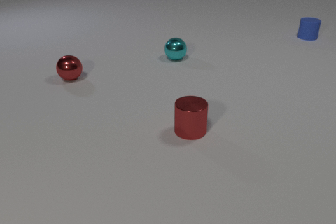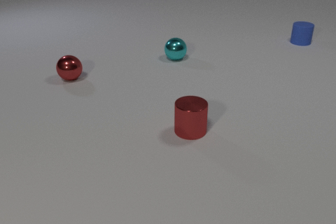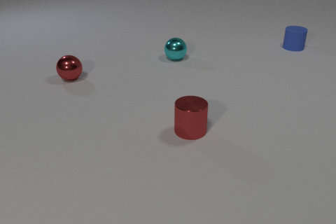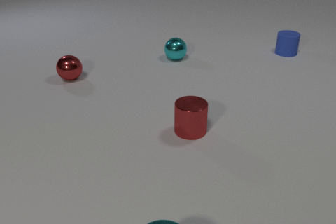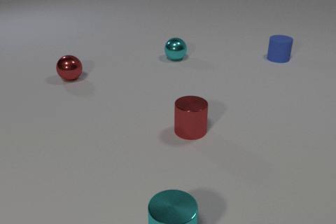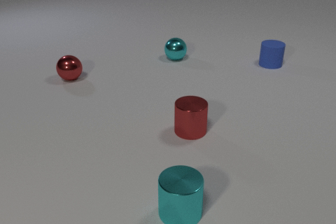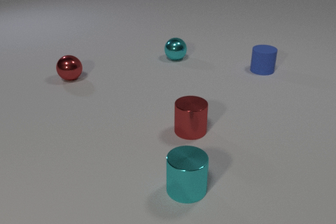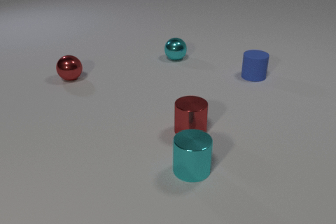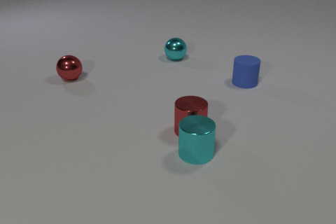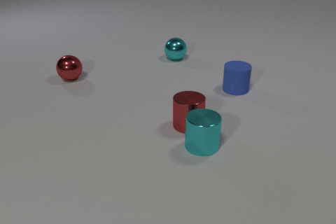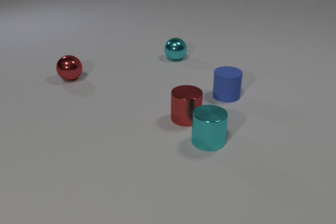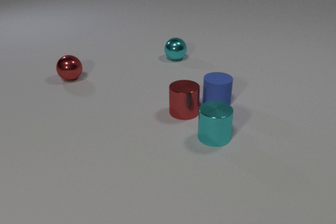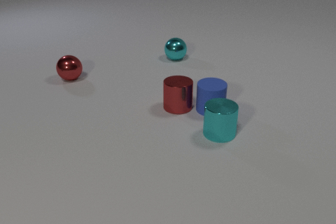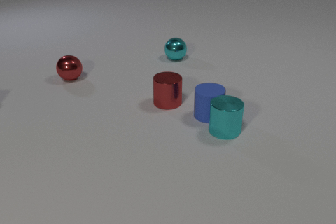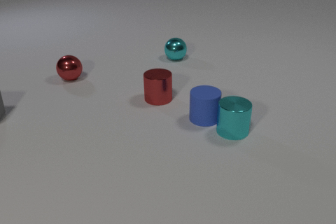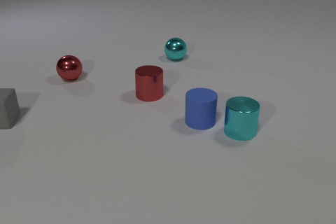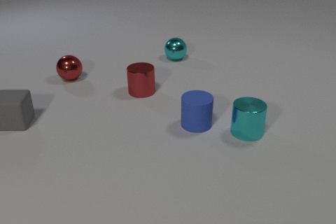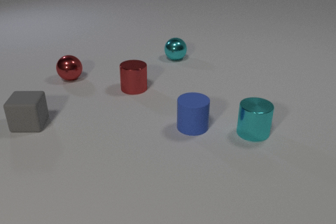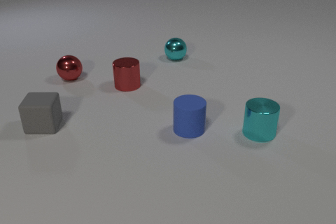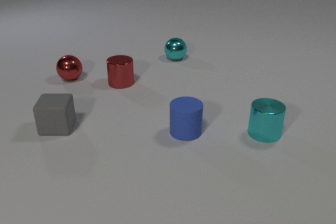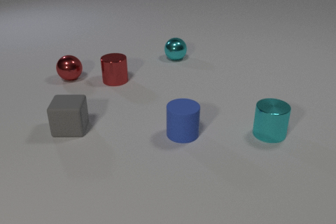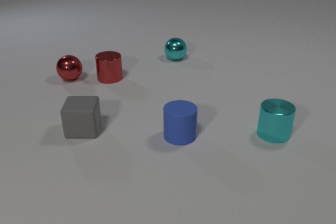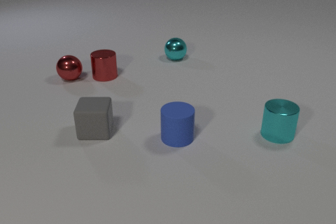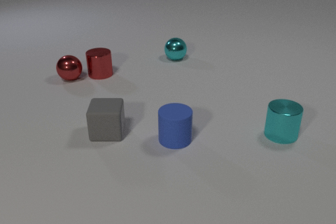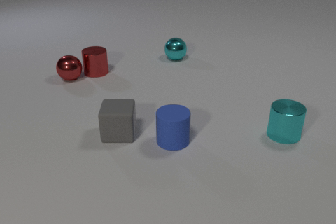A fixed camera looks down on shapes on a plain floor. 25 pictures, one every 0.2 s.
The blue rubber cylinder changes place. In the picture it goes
toward the camera.
The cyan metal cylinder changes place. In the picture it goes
away from the camera.
0.0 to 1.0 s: The cyan metal cylinder comes in at the bottom edge, slides away from the camera. The blue rubber cylinder slides toward the camera.
1.0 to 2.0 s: The cyan metal cylinder slides away from the camera. The blue rubber cylinder slides toward the camera and to the left. The red metal cylinder slides away from the camera. The cyan metal cylinder and the red metal cylinder collide.
2.0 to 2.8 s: The cyan metal cylinder slides to the right and away from the camera. The blue rubber cylinder slides toward the camera and to the left. The red metal cylinder slides away from the camera and to the left. The gray rubber cube comes in at the left edge. The blue rubber cylinder and the red metal cylinder collide. The cyan metal cylinder and the blue rubber cylinder collide.
2.8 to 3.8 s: The cyan metal cylinder slides to the right. The blue rubber cylinder slides toward the camera and to the left. The red metal cylinder slides away from the camera and to the left. The gray rubber cube slides to the right and toward the camera.
3.8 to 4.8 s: The cyan metal cylinder slides to the right. The blue rubber cylinder slides toward the camera and to the left. The red metal cylinder slides away from the camera and to the left. The gray rubber cube slides to the right and toward the camera.
How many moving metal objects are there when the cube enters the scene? 2.
What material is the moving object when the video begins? rubber.
Are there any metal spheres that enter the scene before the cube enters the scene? no.
